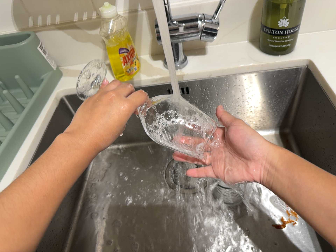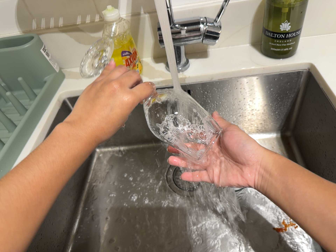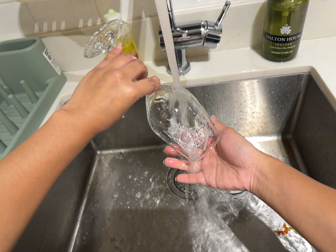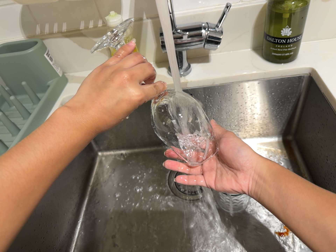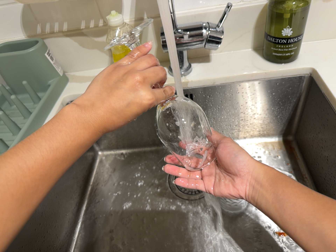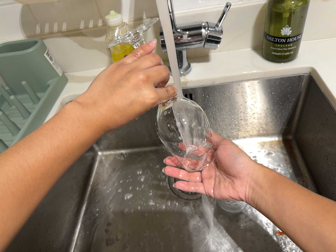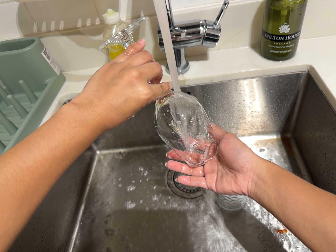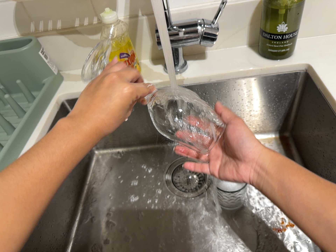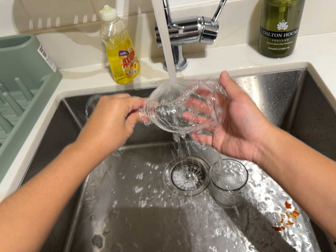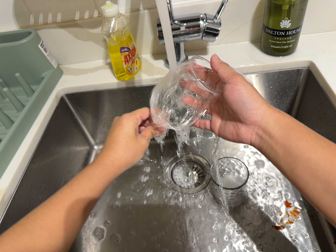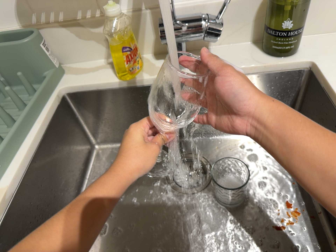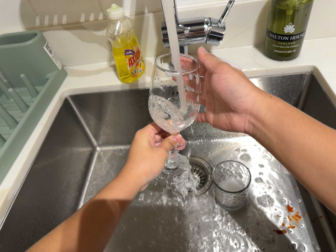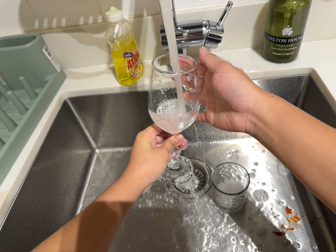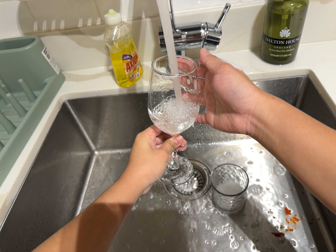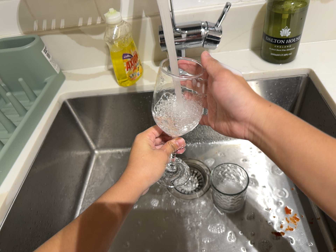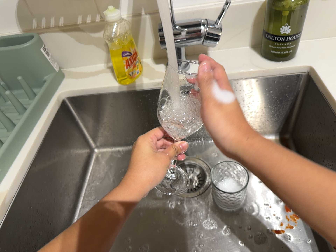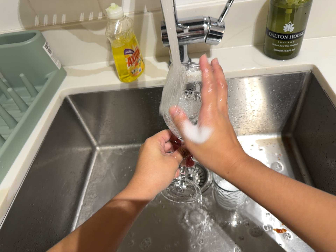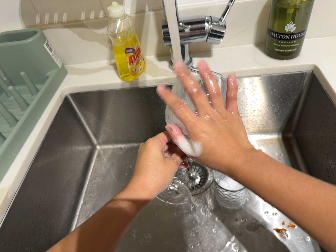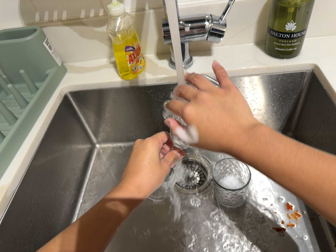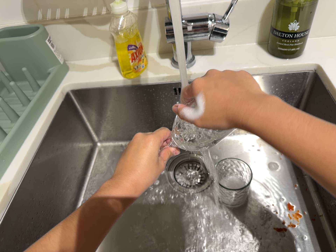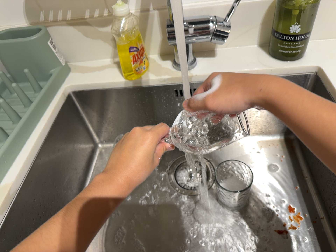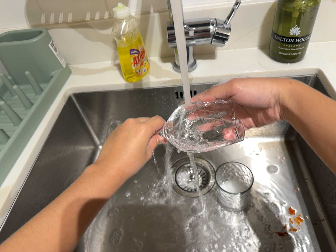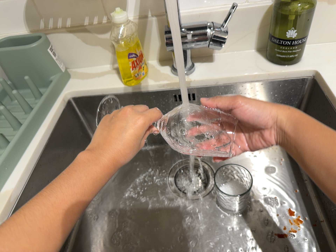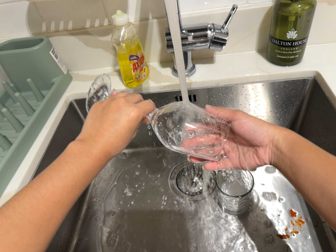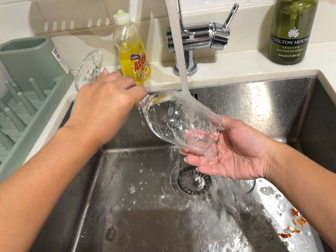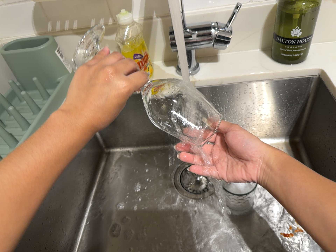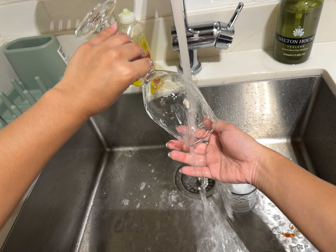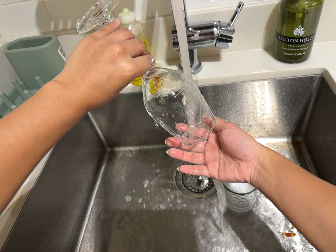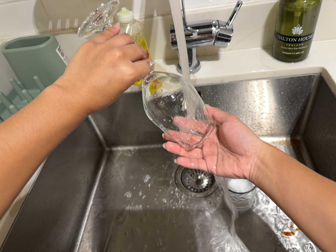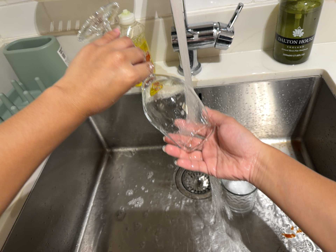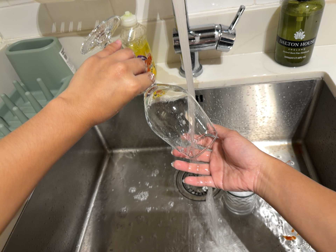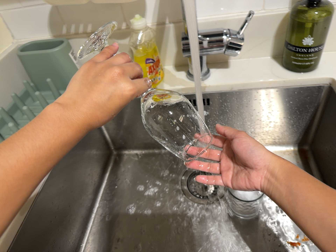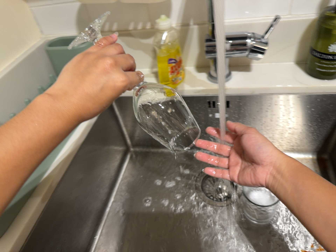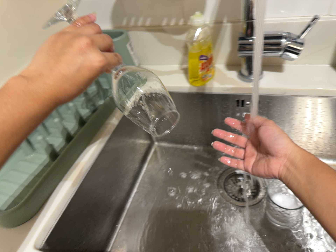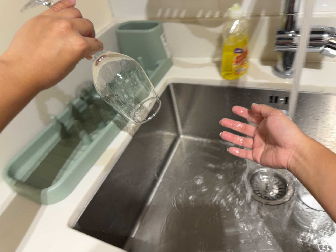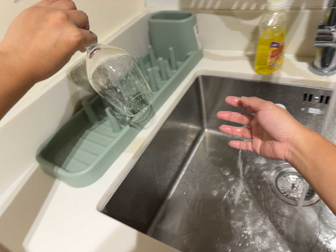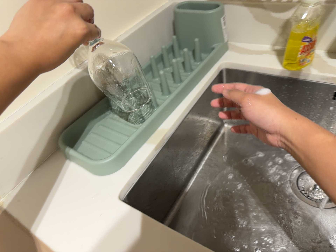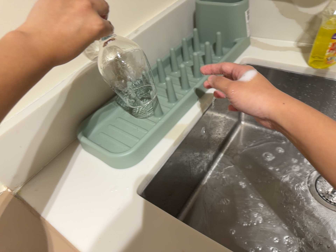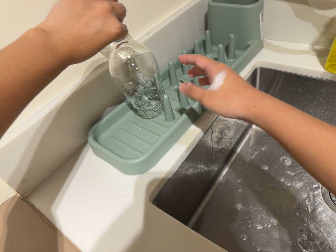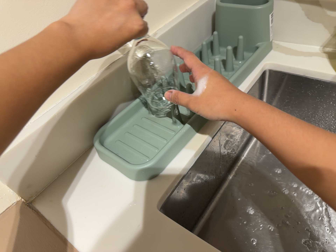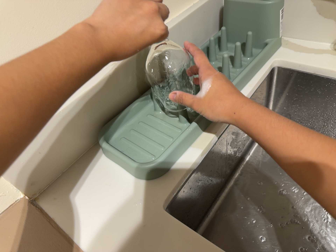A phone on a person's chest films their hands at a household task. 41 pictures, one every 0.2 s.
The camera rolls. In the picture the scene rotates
clockwise.
0.0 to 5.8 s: The camera shifts only a little, or ends up much as it began.
5.8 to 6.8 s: The scene slides to the right, as the camera pans about 15 degrees to its left. It travels to its left, about 6 cm, so close, fixed things drift to the right. It rolls about its line of sight by about 10 degrees, and the scene rotates clockwise.
6.8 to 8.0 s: The camera pans to its left by about 10 degrees. It travels to its left and forward, about 12 cm, so close, fixed things drift to the right. It rolls about its line of sight by about 10 degrees, and the scene rotates clockwise.
The film runs forward here.
